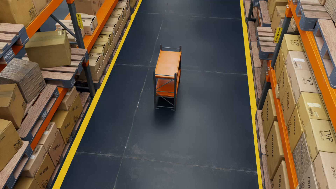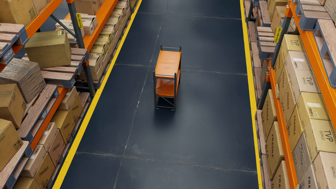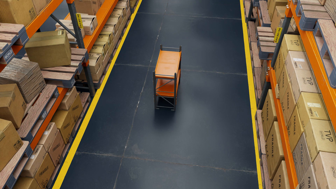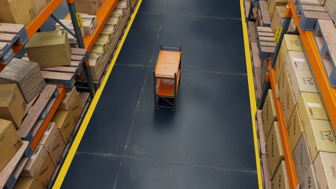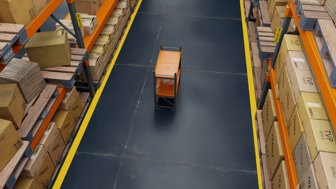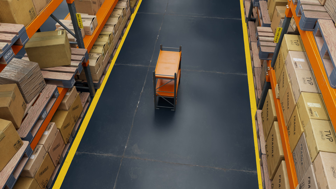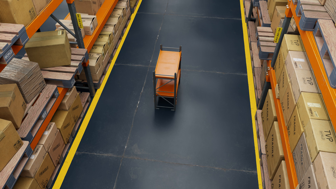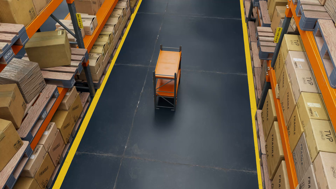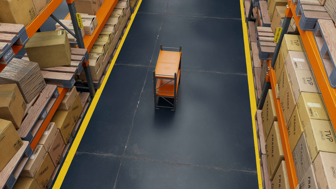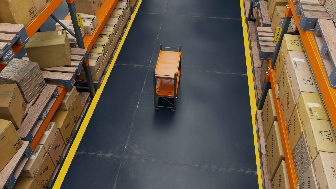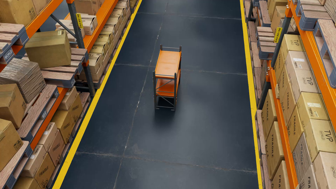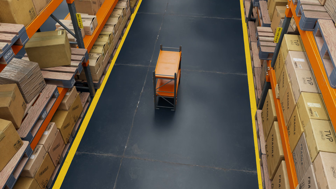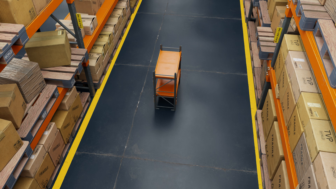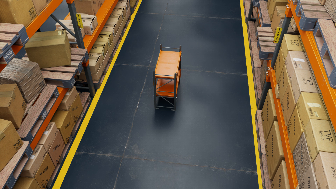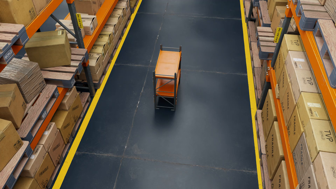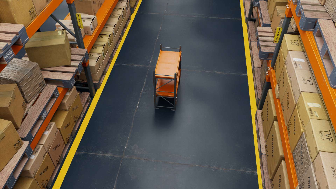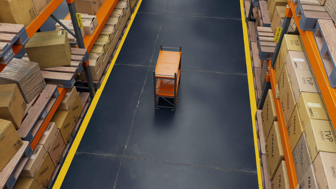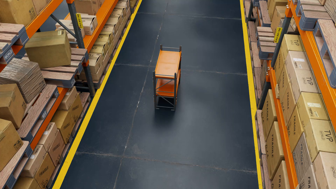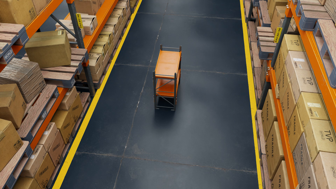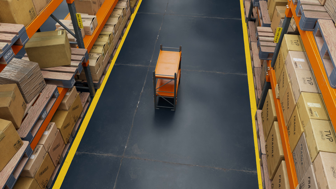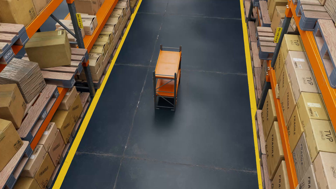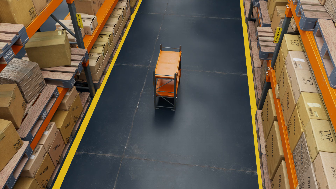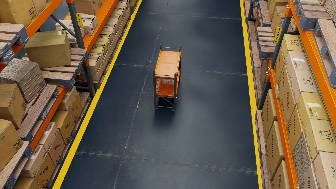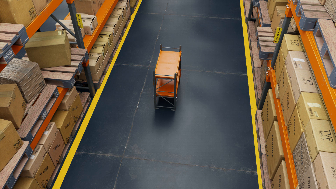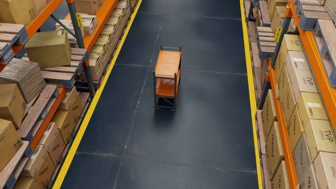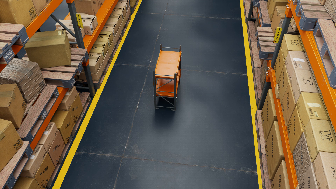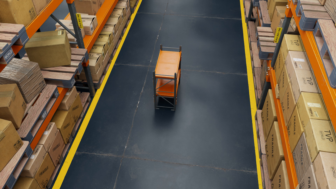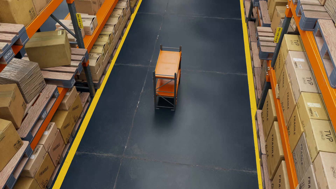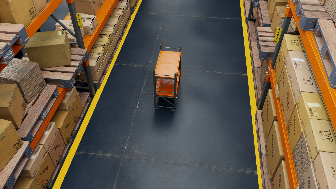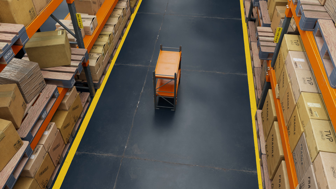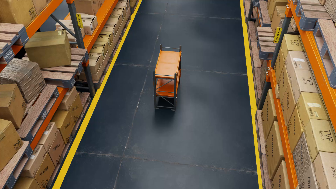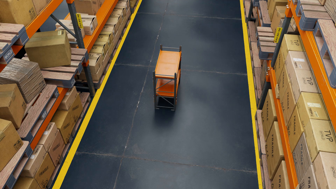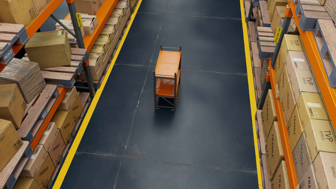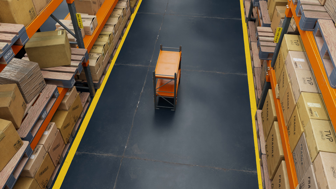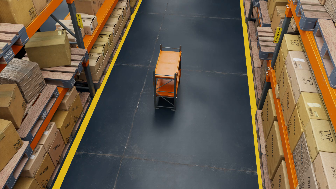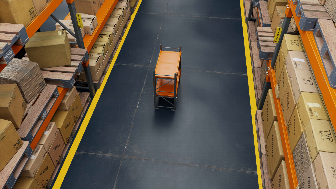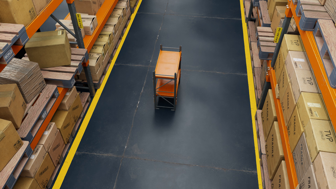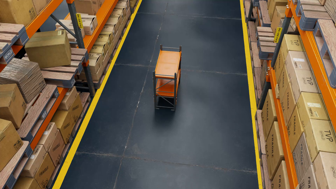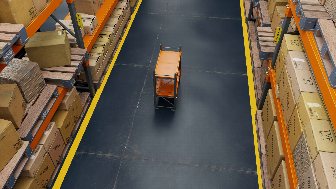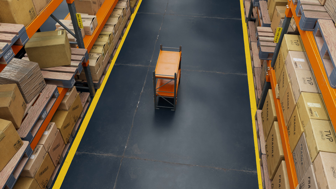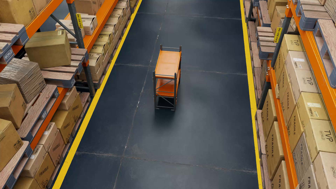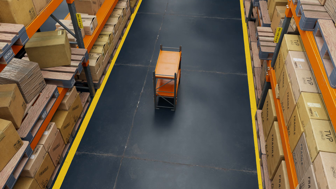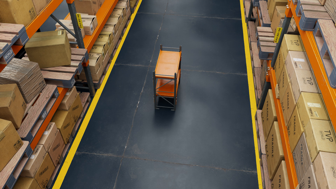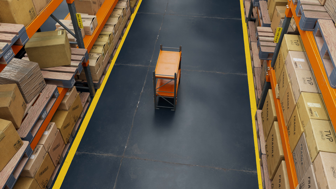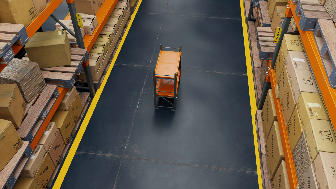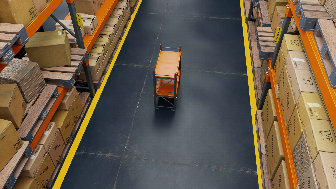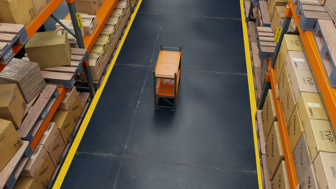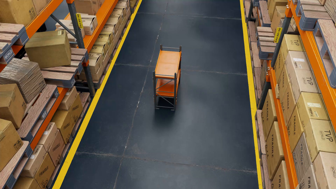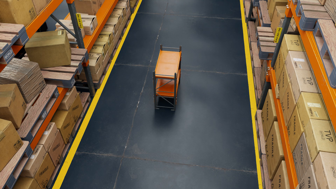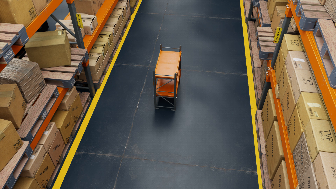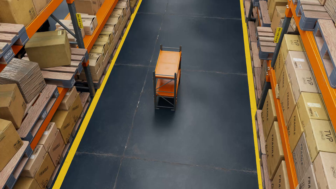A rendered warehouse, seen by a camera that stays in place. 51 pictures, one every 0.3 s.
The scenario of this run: A forklift runs into an object in its way.
